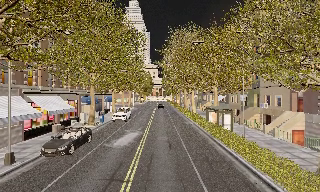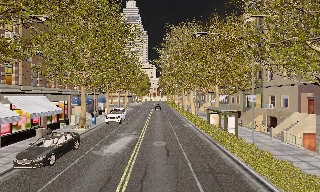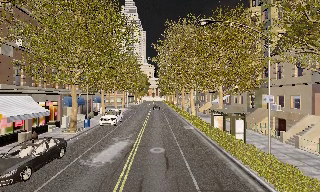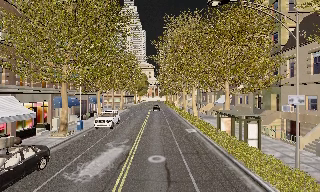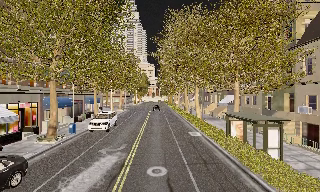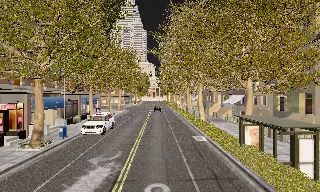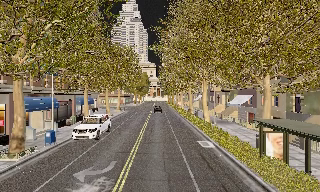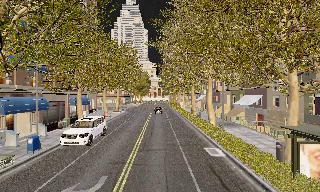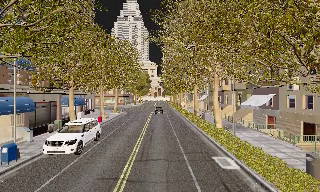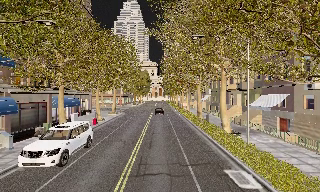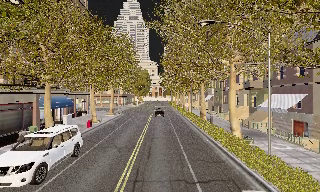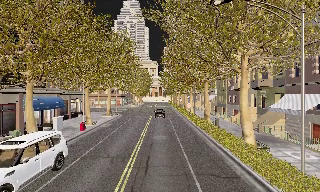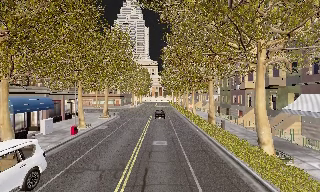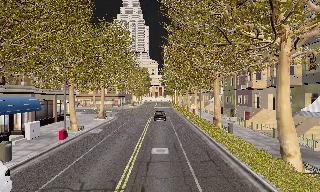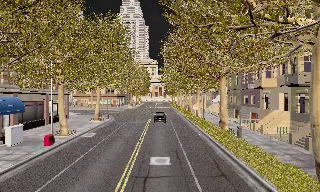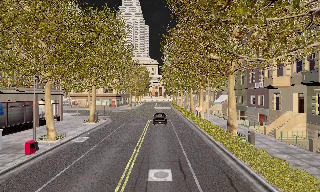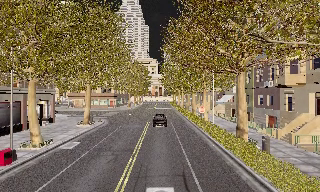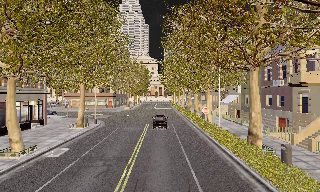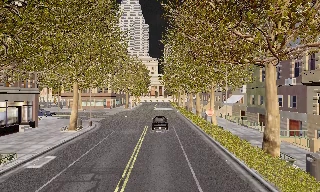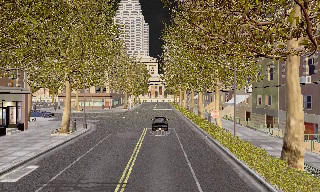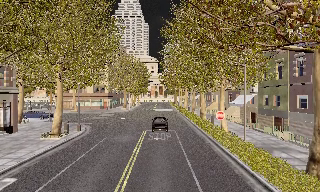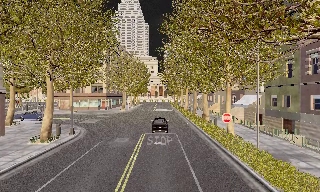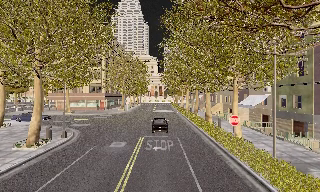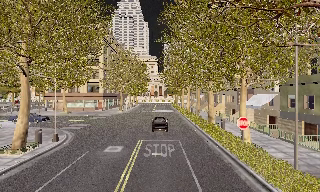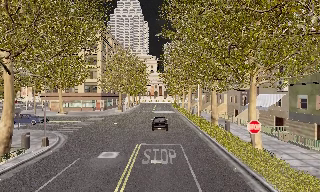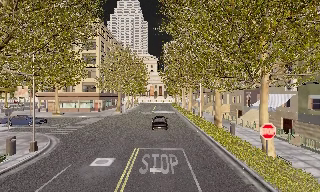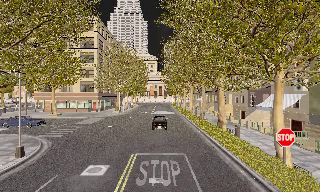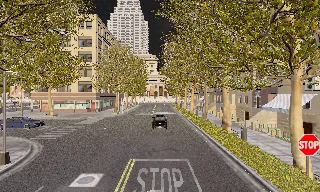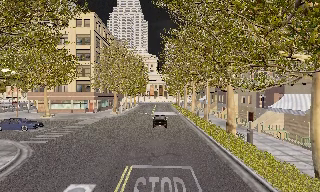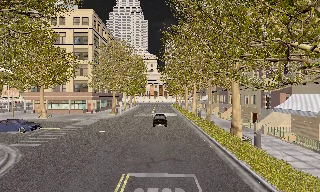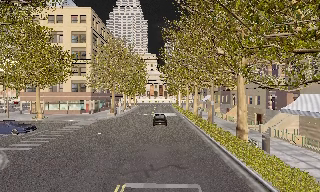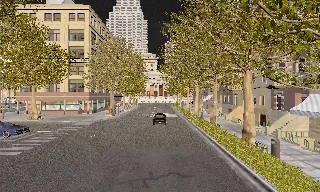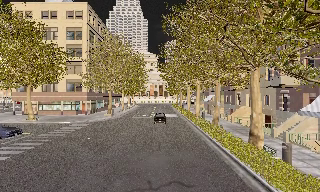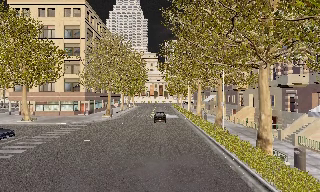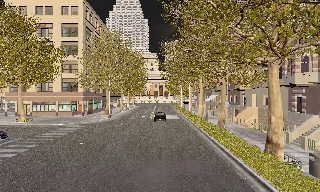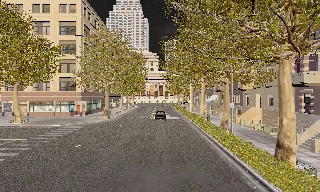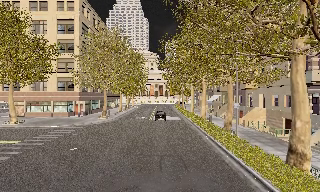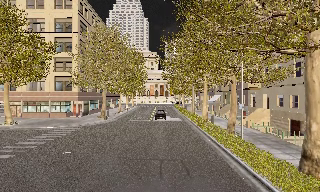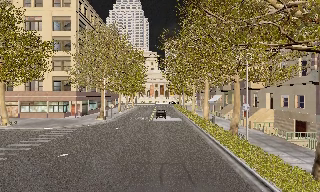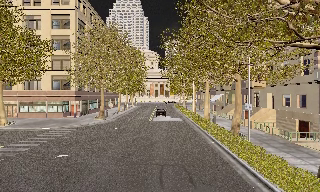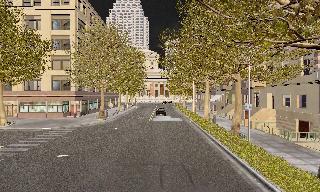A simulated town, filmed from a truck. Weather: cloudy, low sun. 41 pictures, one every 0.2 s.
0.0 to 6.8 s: The camera travels forward, about 50 m, so what stands in front looms larger. It loses speed.
6.8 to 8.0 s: The camera travels forward, about 3 m, so what stands in front looms larger. It loses speed.
The film runs forward here.
